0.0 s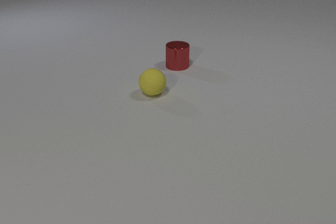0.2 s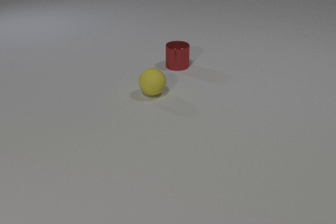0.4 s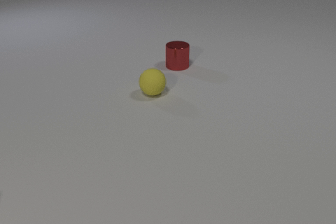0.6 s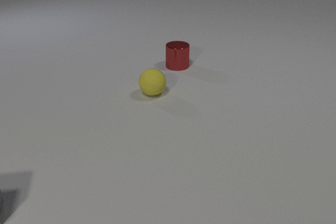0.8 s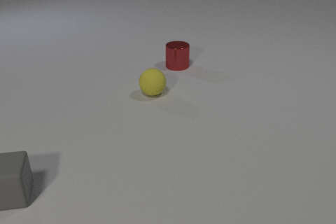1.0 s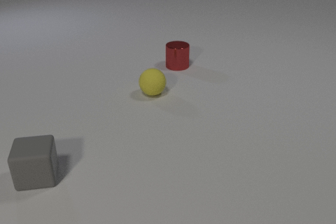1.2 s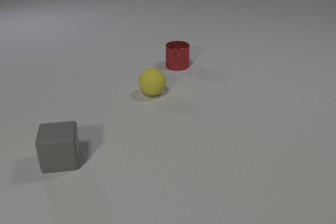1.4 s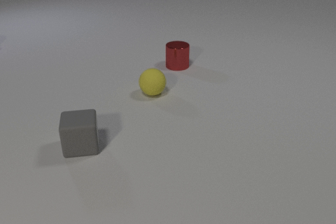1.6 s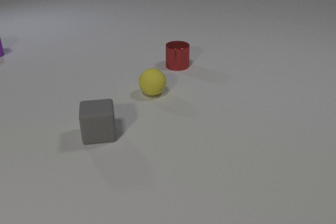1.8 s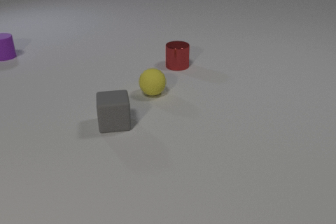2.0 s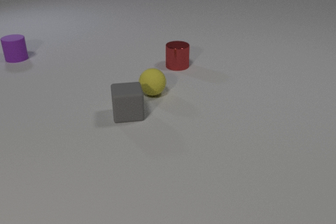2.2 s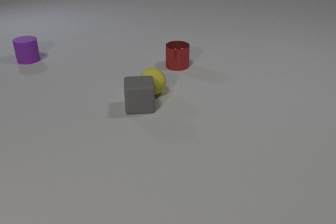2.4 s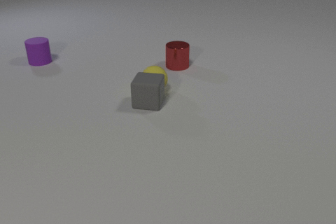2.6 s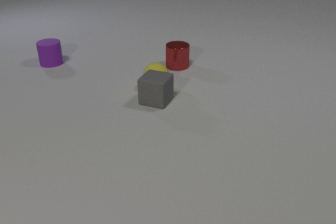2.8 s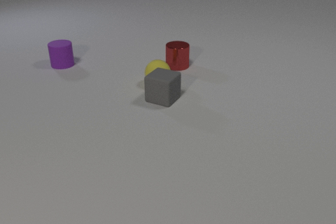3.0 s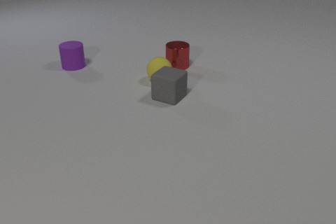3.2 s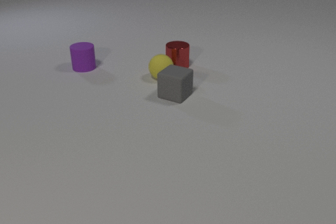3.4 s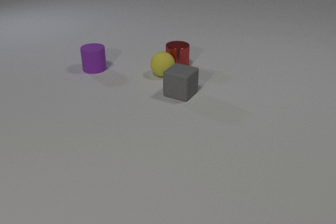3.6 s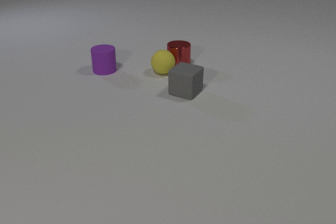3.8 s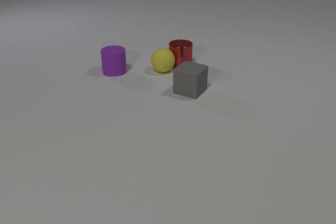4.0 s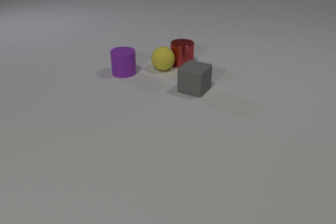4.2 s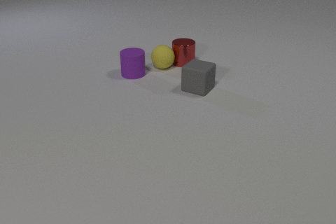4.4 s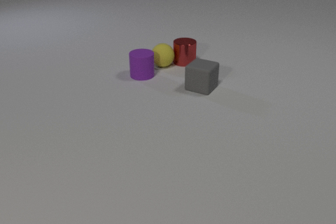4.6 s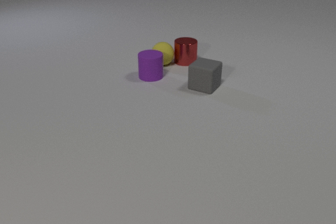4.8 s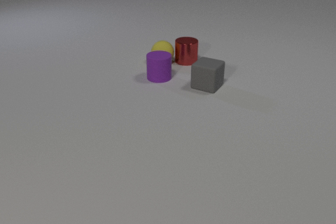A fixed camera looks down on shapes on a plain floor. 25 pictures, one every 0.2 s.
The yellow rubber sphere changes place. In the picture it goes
away from the camera.
The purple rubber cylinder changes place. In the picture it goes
to the right.
0.0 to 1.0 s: The gray rubber cube comes in at the left edge, slides to the right and away from the camera.
1.0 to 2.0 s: The gray rubber cube slides away from the camera and to the right. The purple rubber cylinder comes in at the left edge, slides to the right and toward the camera.
2.0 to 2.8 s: The gray rubber cube slides to the right and away from the camera, spins so that its near face slides to the left, clockwise seen from above. The yellow rubber sphere rolls away from the camera. The purple rubber cylinder slides to the right and toward the camera. The gray rubber cube and the yellow rubber sphere collide.
2.8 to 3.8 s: The gray rubber cube slides to the right and away from the camera. The yellow rubber sphere rolls away from the camera. The purple rubber cylinder slides to the right and toward the camera. The yellow rubber sphere and the red metal cylinder collide.
3.8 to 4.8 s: The gray rubber cube slides to the right and away from the camera. The yellow rubber sphere rolls away from the camera. The red metal cylinder slides away from the camera and to the right. The purple rubber cylinder slides to the right and toward the camera.
What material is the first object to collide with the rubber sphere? rubber.
Are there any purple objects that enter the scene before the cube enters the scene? no.
What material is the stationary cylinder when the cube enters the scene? metal.
